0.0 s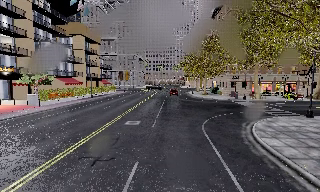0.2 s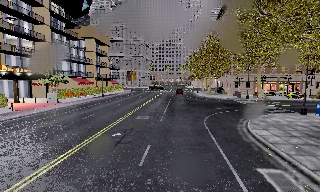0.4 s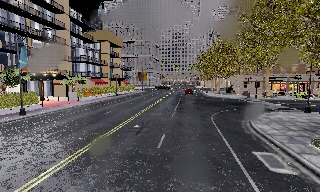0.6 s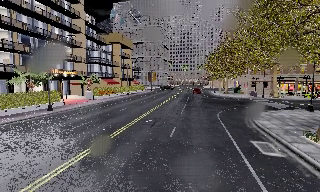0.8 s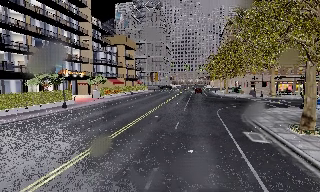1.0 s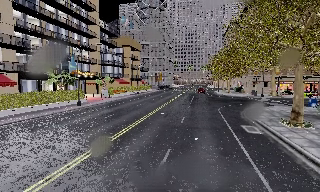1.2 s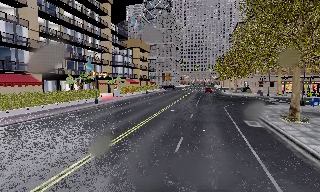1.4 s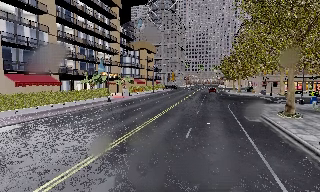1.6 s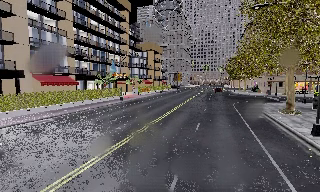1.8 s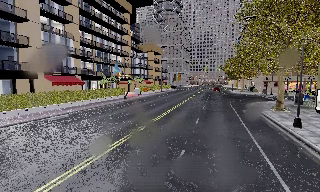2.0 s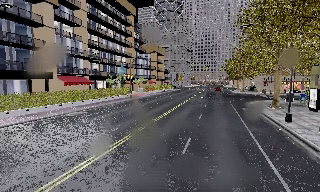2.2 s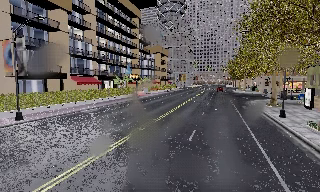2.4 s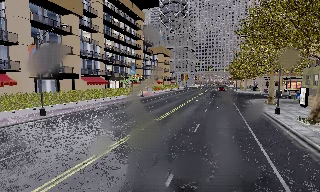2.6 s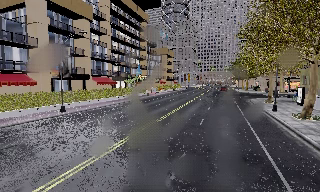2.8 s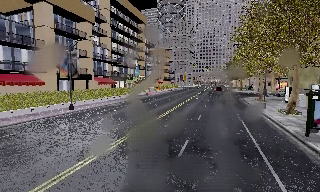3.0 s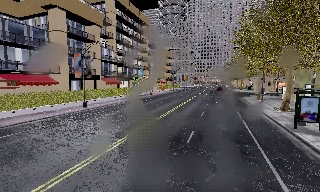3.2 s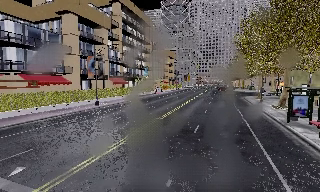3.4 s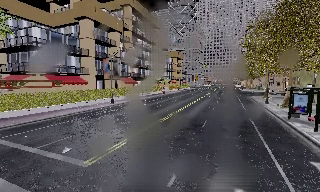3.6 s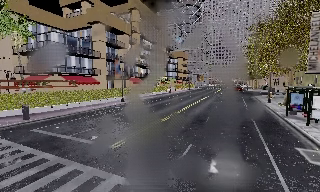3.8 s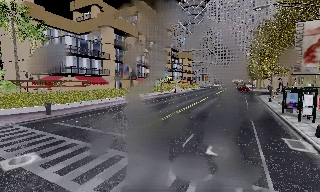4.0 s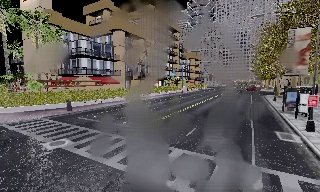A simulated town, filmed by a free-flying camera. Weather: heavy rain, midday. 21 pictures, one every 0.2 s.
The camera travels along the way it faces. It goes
backward.
0.0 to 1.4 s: The scene slides to the right, as the camera pans about 15 degrees to its left. It travels backward, about 12 m, so what stands in front gets smaller.
1.4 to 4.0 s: The camera swings to its left by about 10 degrees, and the scene slides to the right. It travels backward, about 20 m, so what stands in front gets smaller.
The film runs backward here.
